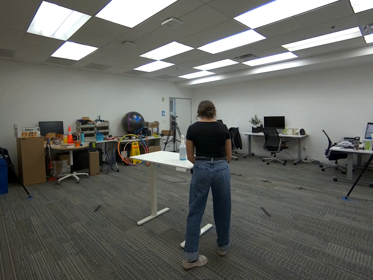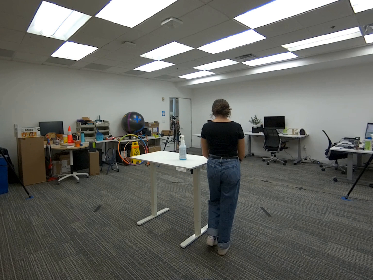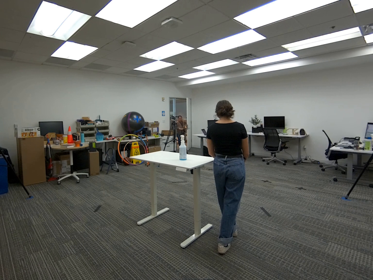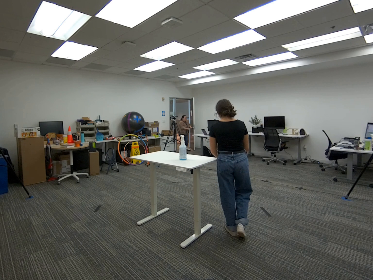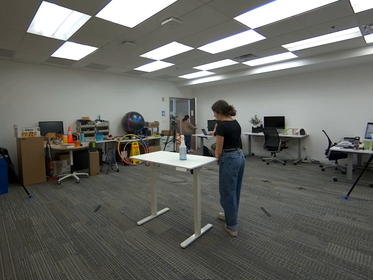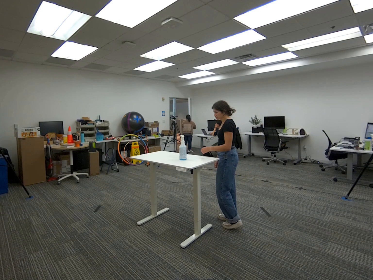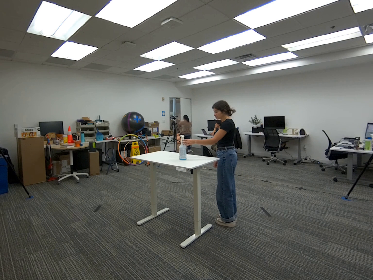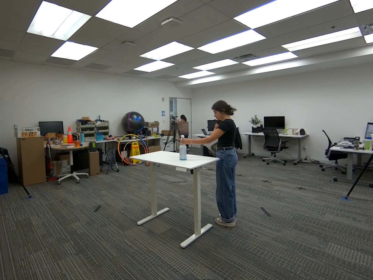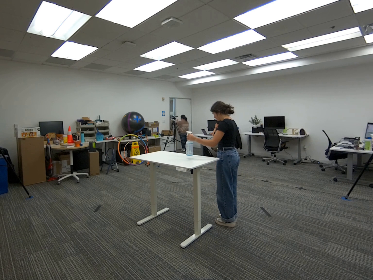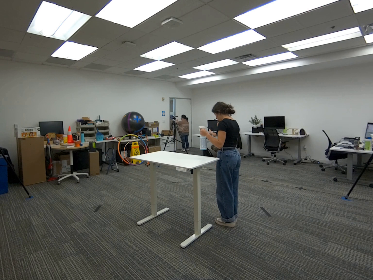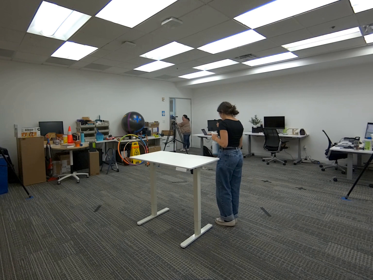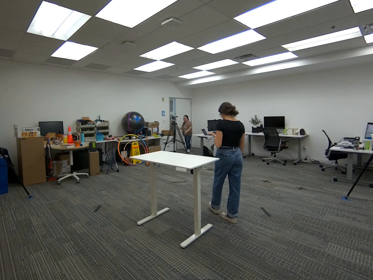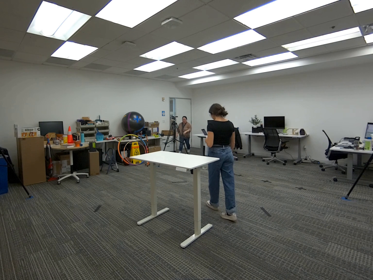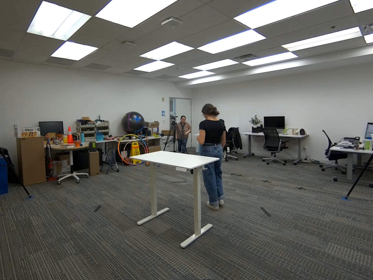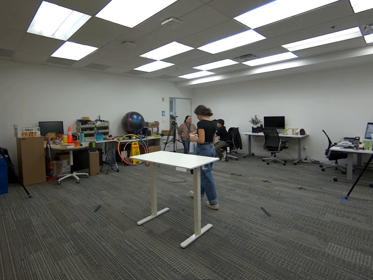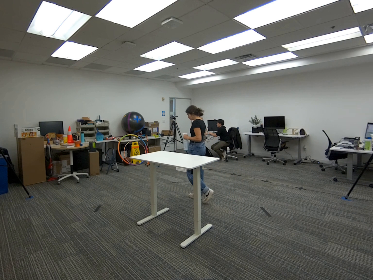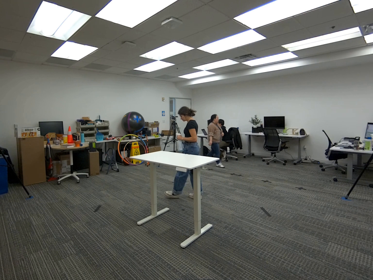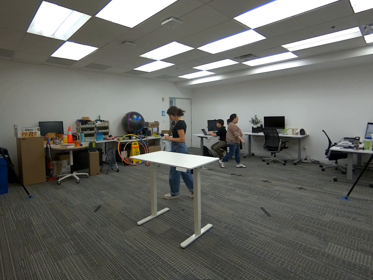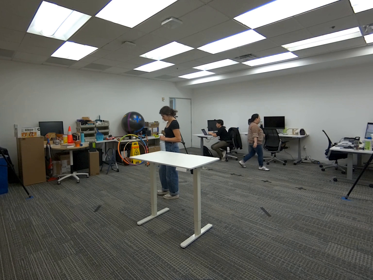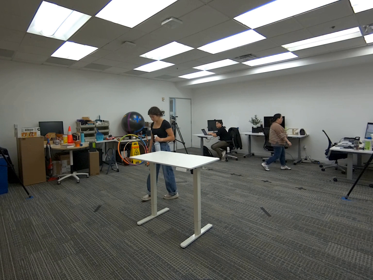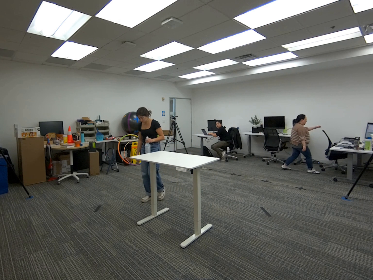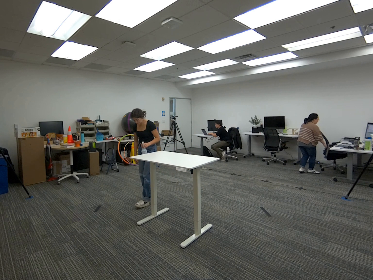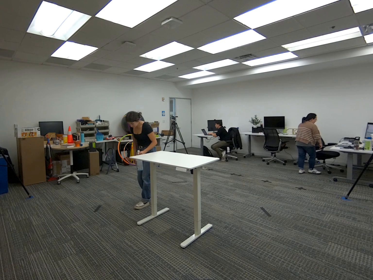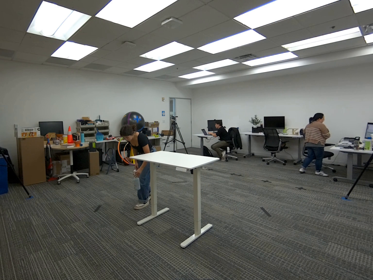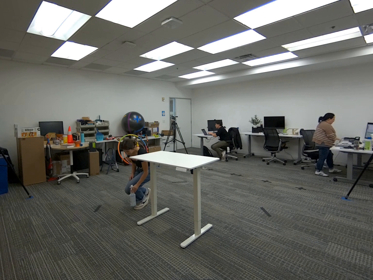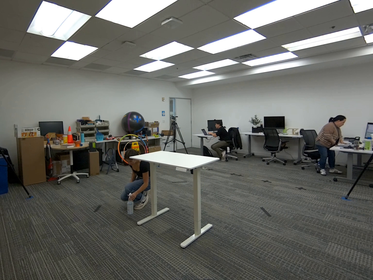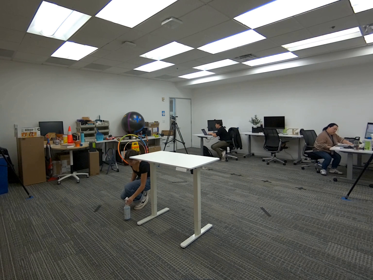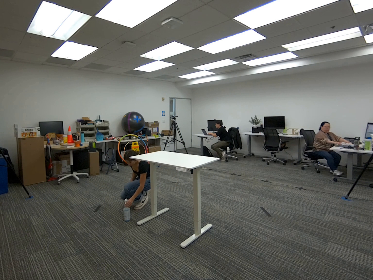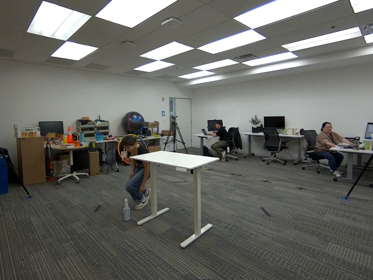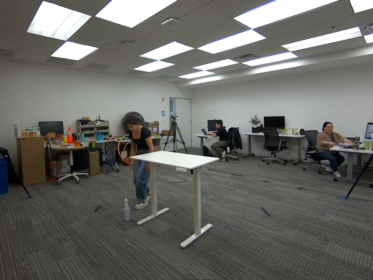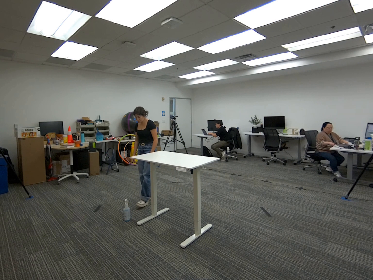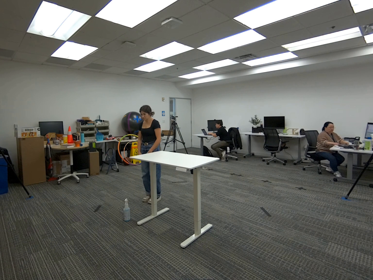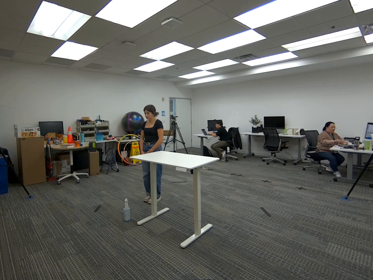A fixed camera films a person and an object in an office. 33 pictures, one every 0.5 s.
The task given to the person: Walk to the spray bottle on the white desk, pick up the spray bottle with your left hand and place it on the ground.
